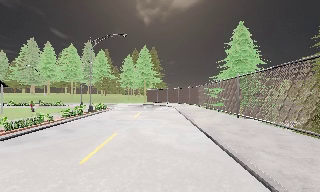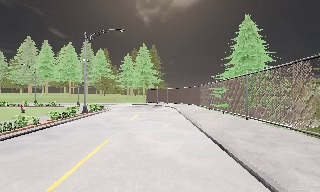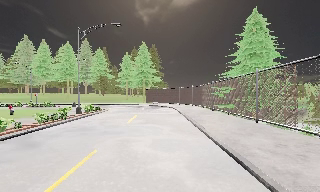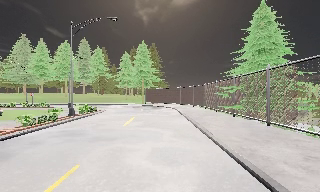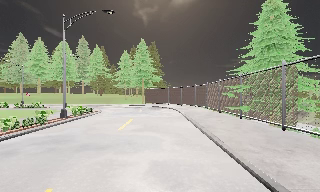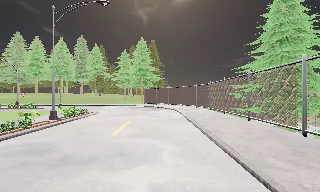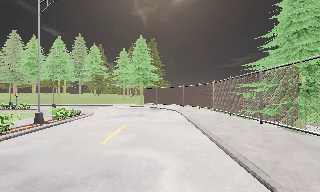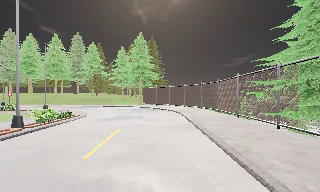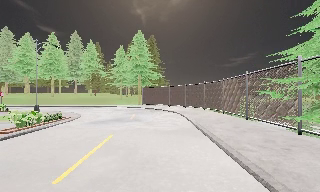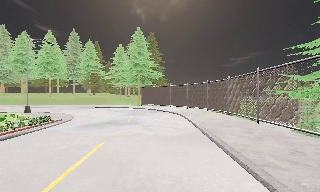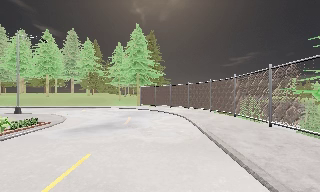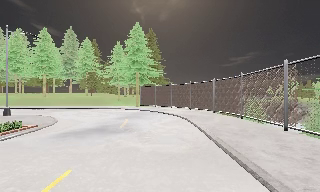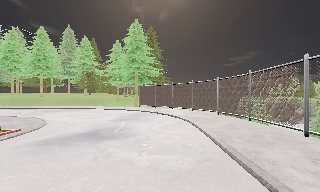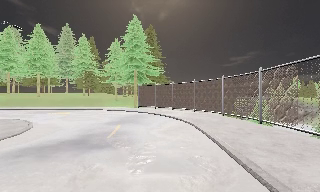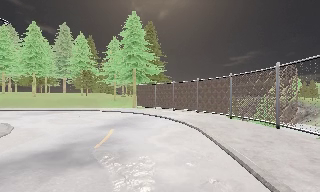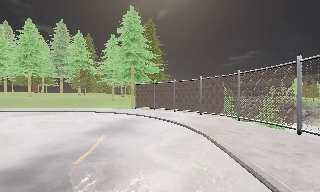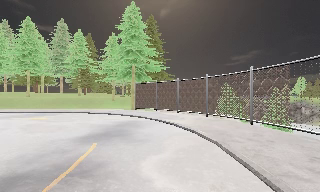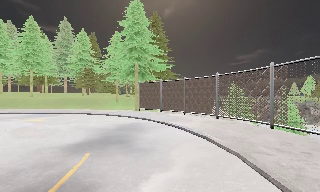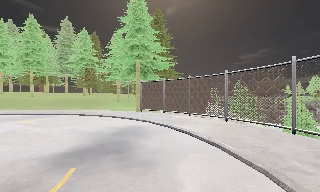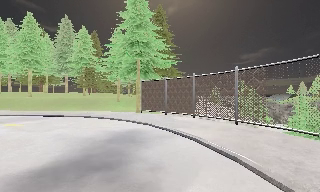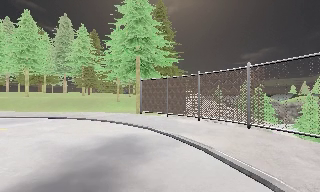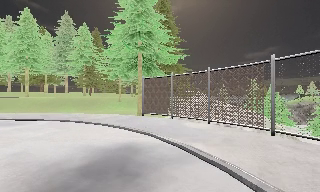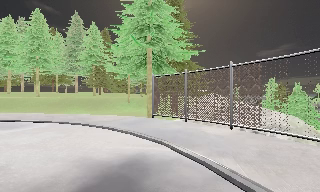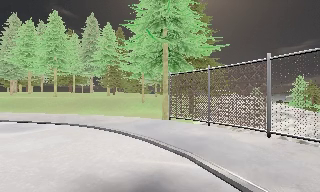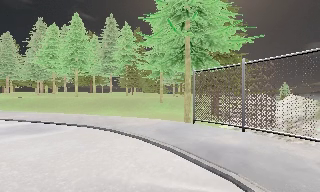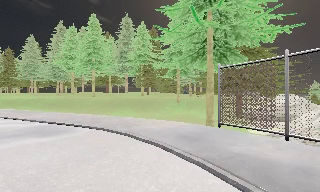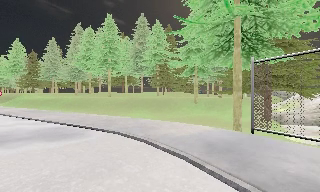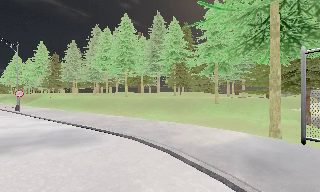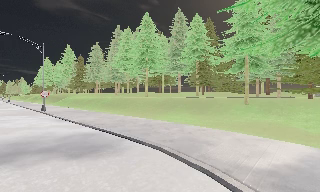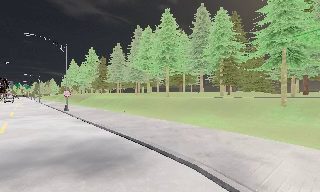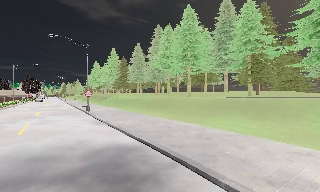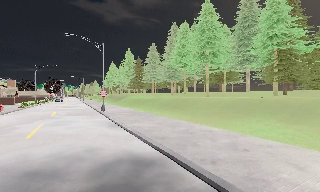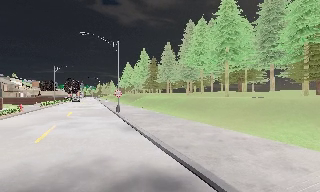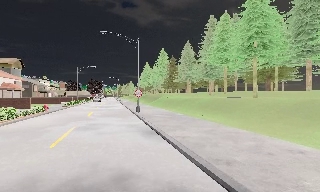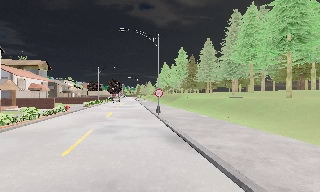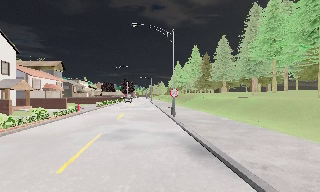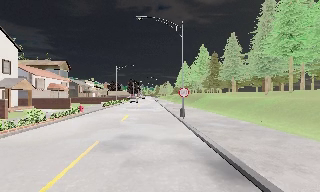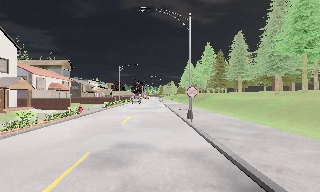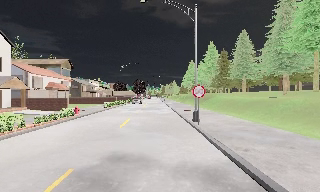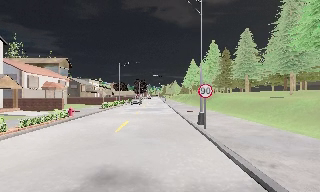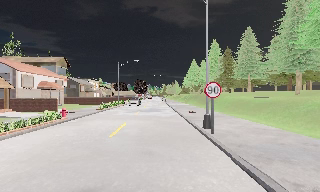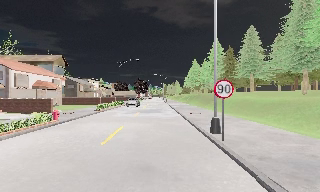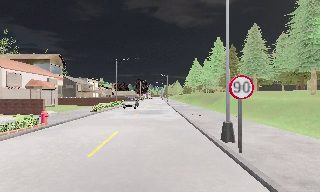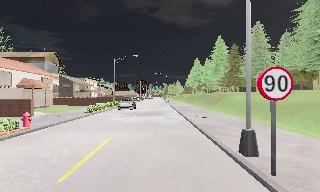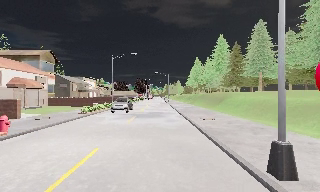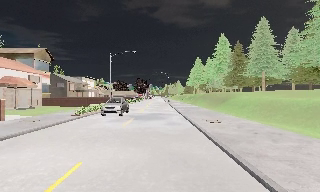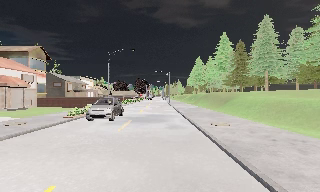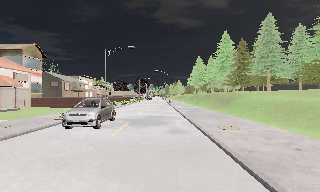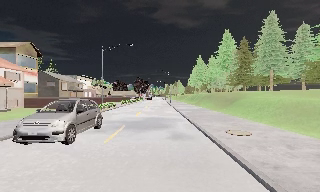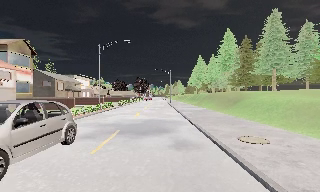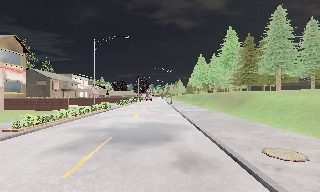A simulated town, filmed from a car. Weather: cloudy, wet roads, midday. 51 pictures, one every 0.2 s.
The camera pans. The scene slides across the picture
to the right.
The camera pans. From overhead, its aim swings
counterclockwise.
0.0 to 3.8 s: The camera travels forward, about 20 m, so what stands in front looms larger.
3.8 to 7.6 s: The camera pans to its left, which is counterclockwise from overhead, by about 85 degrees. It travels forward, about 20 m.
7.6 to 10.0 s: The camera travels forward, about 14 m, so what stands in front looms larger.
The film runs forward here.
